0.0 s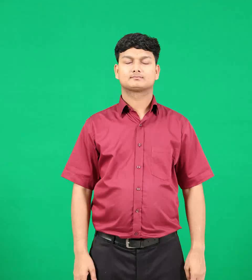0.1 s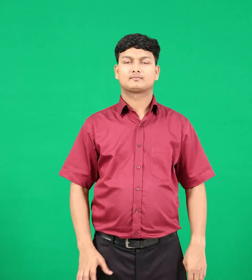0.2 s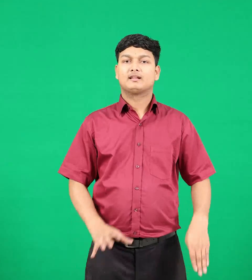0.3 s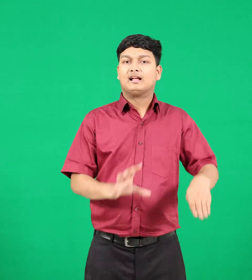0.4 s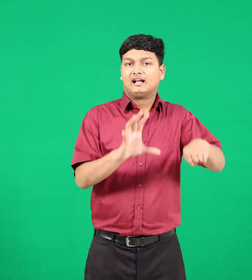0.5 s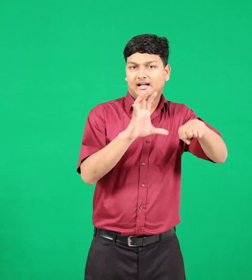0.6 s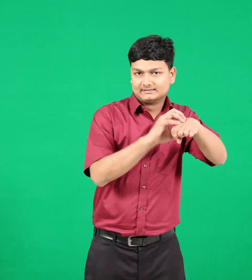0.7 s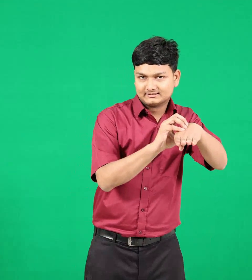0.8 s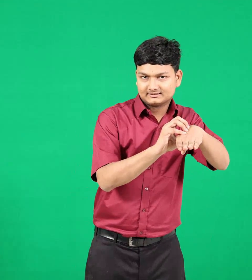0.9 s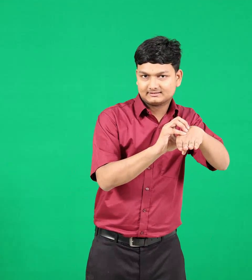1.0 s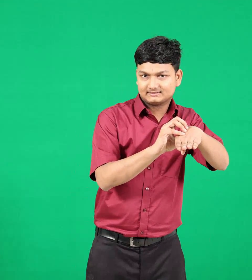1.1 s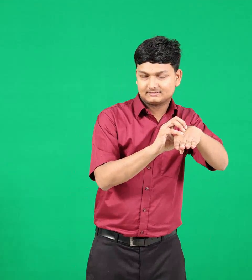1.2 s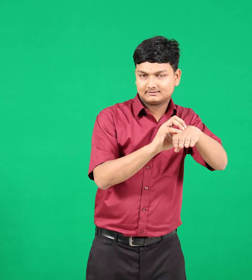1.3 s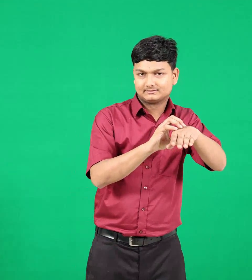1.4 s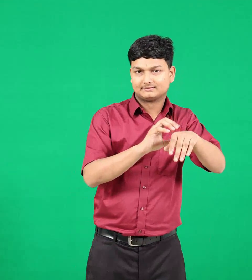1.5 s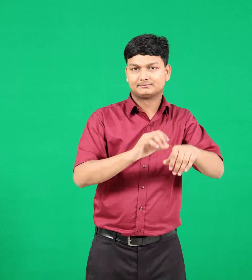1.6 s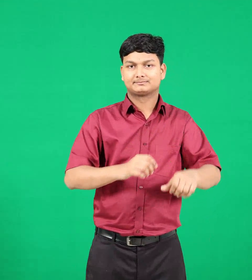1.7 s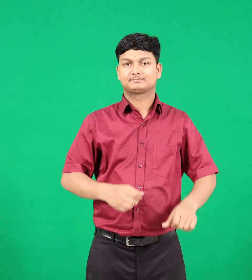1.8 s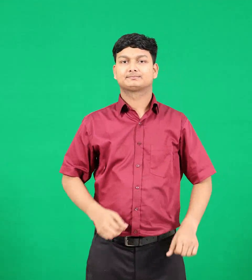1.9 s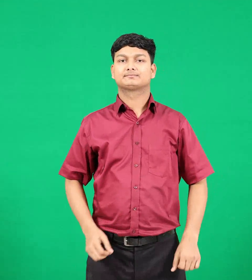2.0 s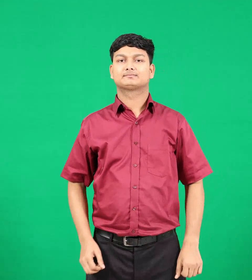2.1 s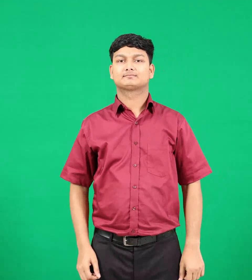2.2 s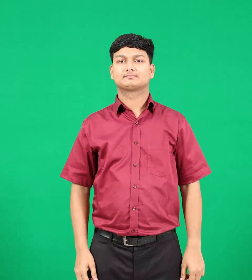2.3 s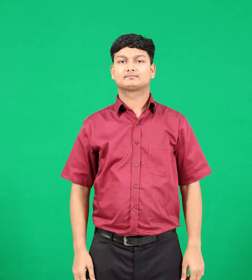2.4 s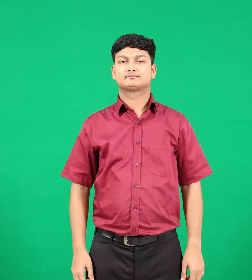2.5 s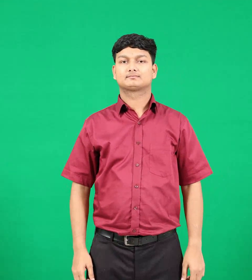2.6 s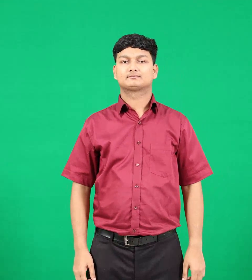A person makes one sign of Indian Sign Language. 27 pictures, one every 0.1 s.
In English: bite
